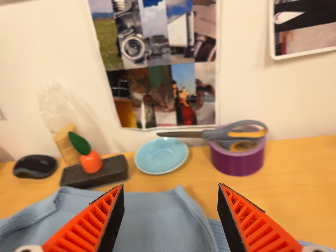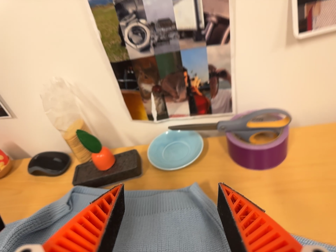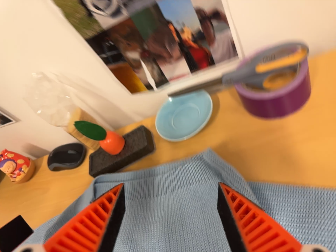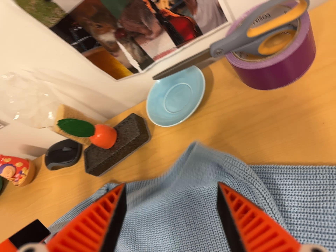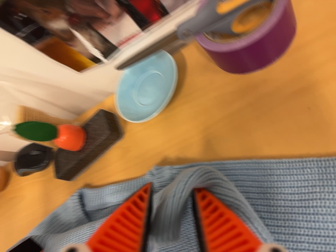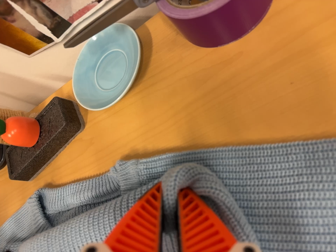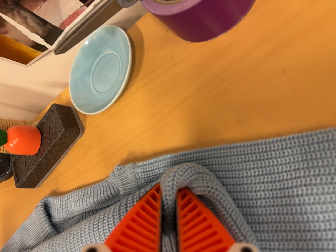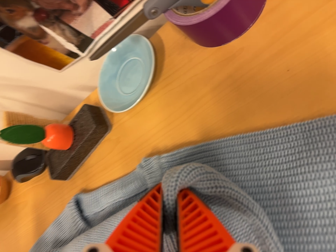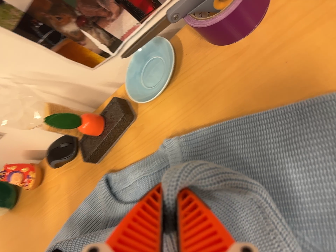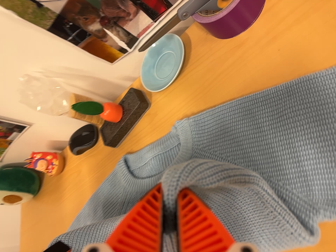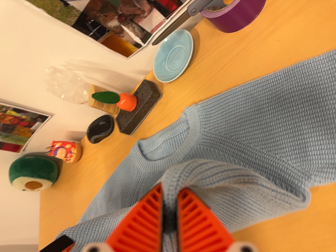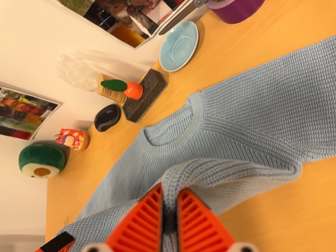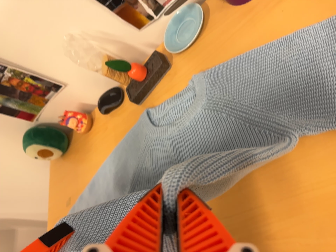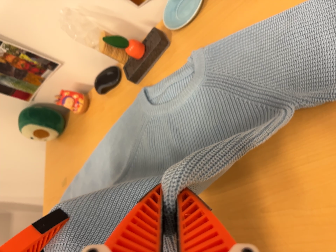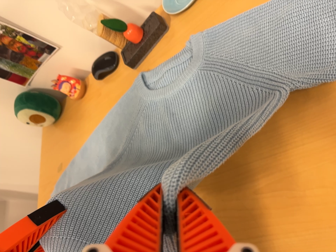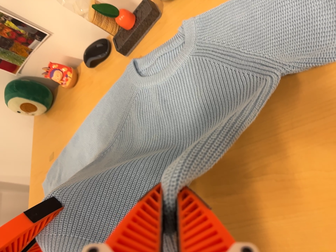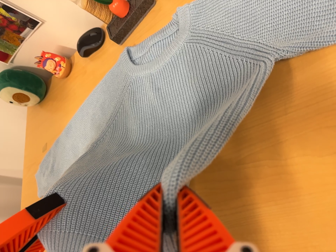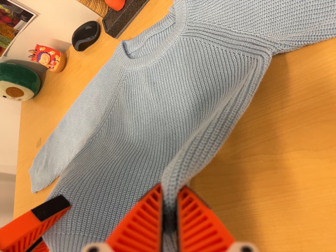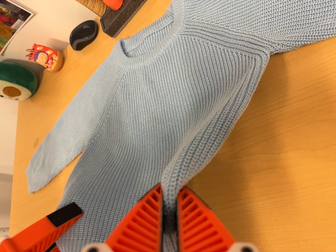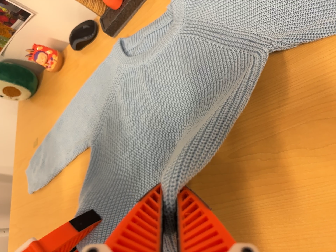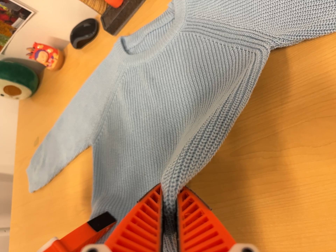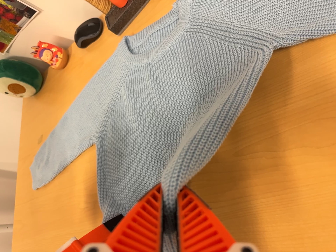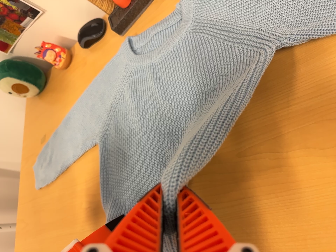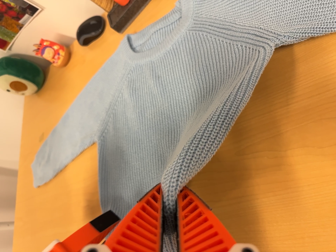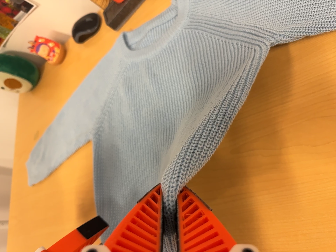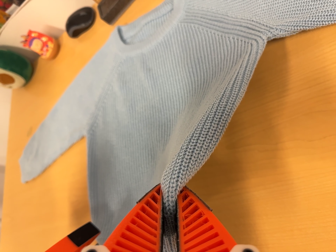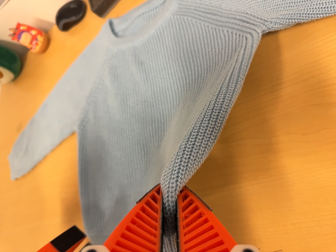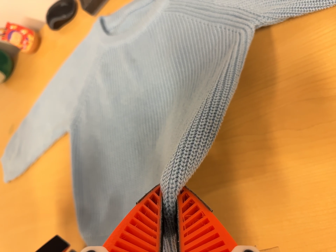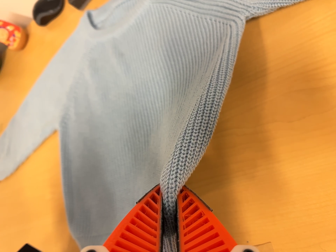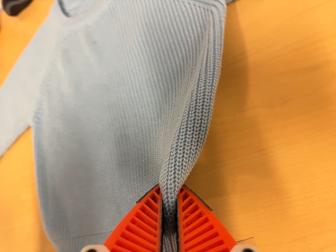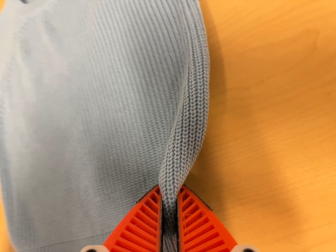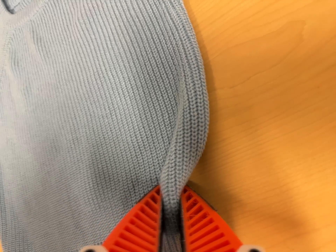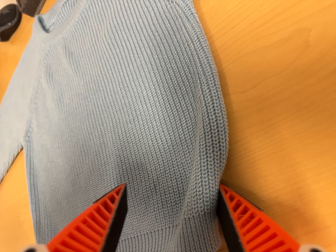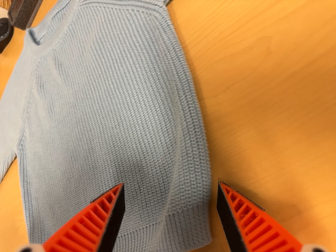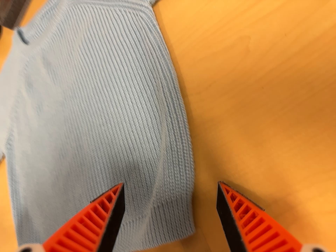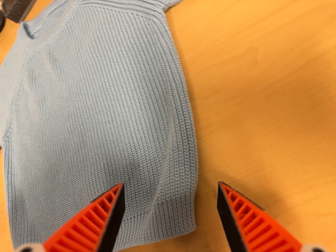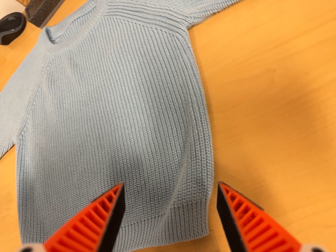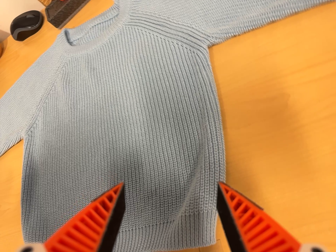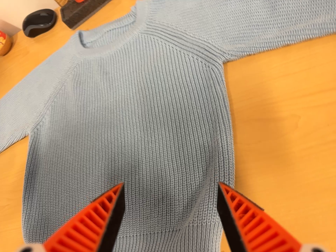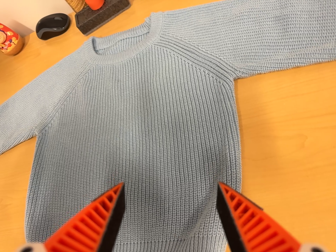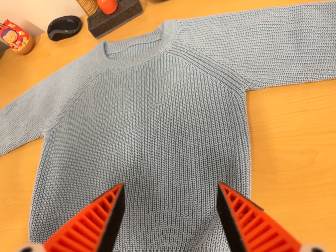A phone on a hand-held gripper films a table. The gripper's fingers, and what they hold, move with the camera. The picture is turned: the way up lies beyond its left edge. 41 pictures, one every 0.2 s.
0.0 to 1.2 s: The camera travels forward, to its right and toward the top of its view, about 26 cm, so what stands in front looms larger. Its aim tips toward the bottom of its view by about 30 degrees, and the scene shifts upward. It rolls about its line of sight by about 35 degrees, and the scene rotates counterclockwise.
1.2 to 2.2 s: The camera pans to its left by about 10 degrees. It travels backward and toward the bottom of its view, about 24 cm, so what stands in front gets smaller.
2.2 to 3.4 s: The camera travels toward the bottom of its view, about 10 cm, so close, fixed things drift upward.
3.4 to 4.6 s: The camera keeps its place and its aim.
4.6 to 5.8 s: The camera travels forward, about 6 cm, so what stands in front looms larger.
5.8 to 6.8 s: The camera travels to its right, about 7 cm, so close, fixed things drift to the left. It rolls about its line of sight by about 10 degrees, and the scene rotates counterclockwise.
6.8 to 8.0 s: The camera travels to its left and backward, about 14 cm. Its aim tips toward the top of its view by about 10 degrees, and the scene shifts downward. It rolls about its line of sight by about 25 degrees, and the scene rotates clockwise.
The film runs backward here.
